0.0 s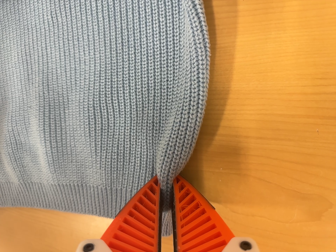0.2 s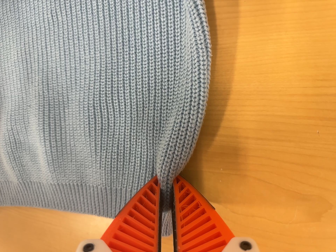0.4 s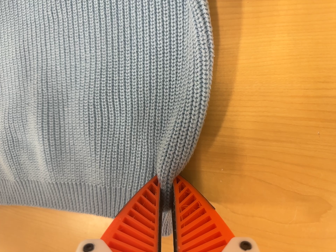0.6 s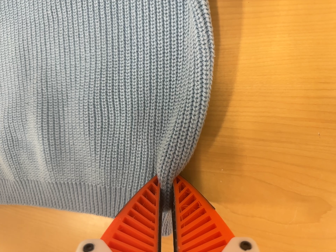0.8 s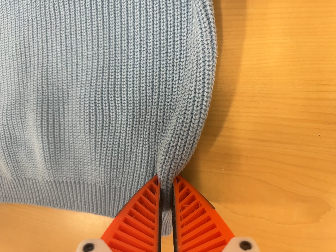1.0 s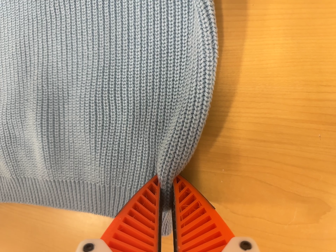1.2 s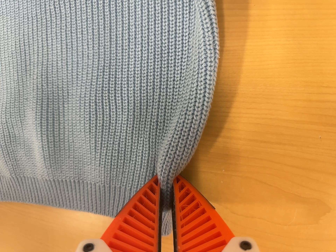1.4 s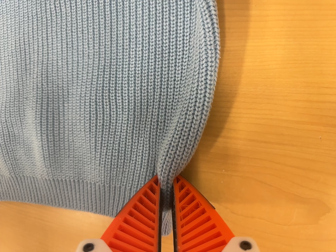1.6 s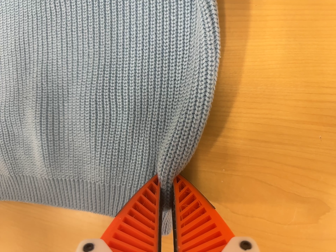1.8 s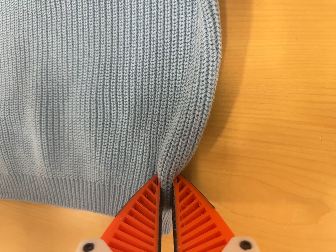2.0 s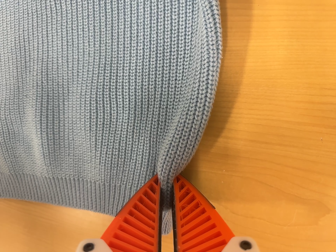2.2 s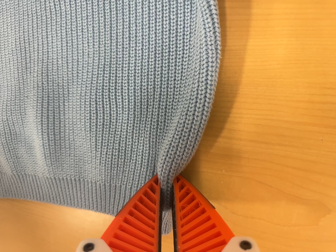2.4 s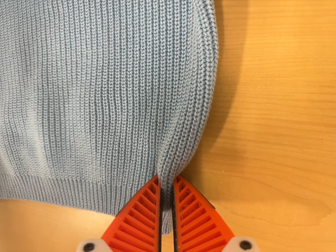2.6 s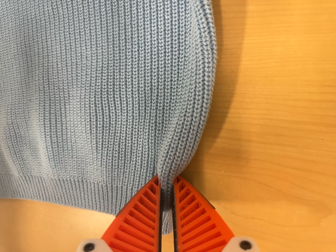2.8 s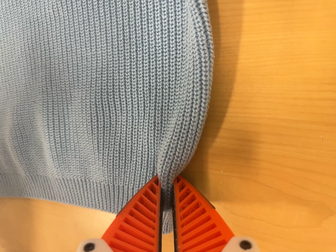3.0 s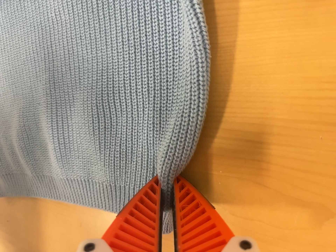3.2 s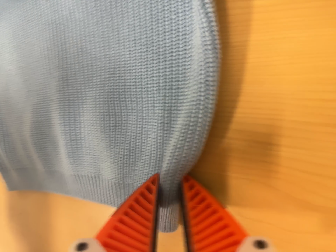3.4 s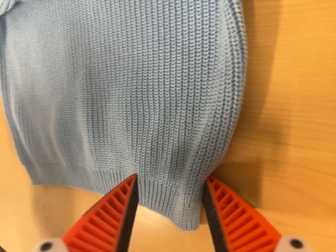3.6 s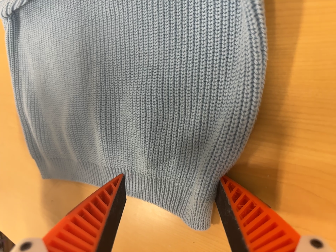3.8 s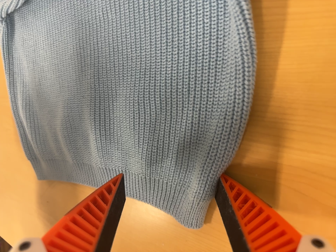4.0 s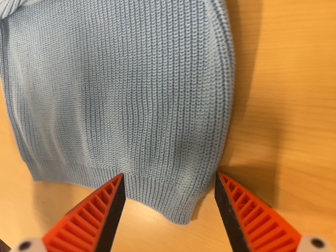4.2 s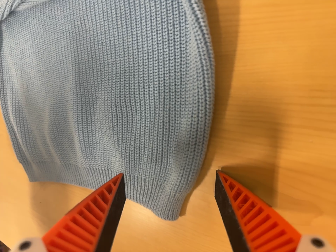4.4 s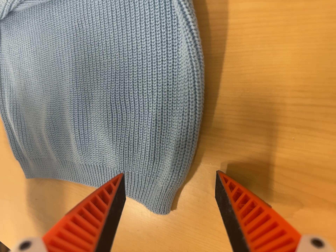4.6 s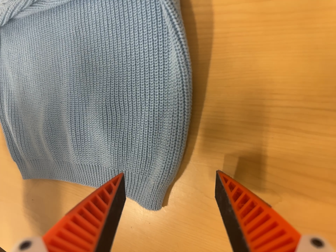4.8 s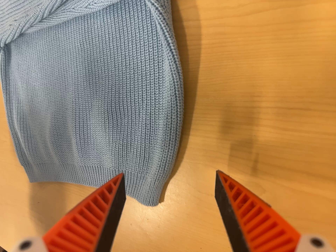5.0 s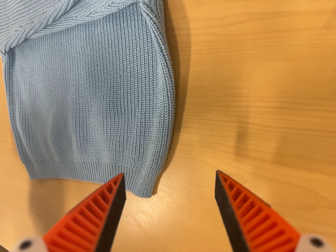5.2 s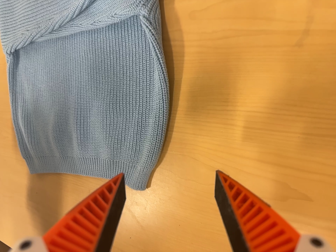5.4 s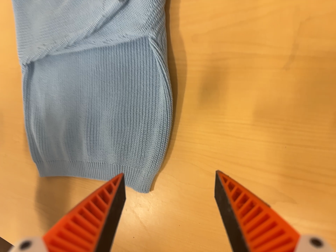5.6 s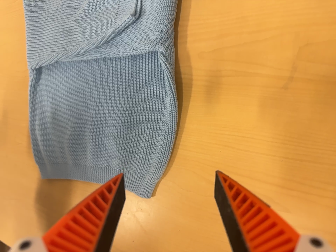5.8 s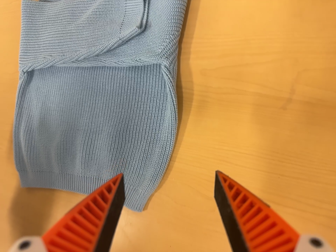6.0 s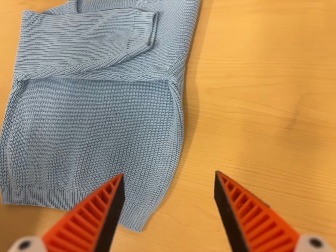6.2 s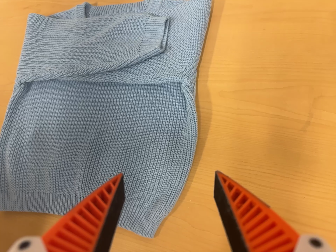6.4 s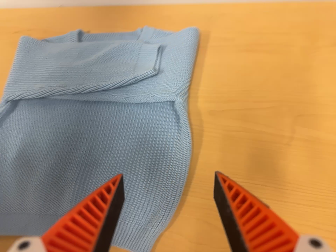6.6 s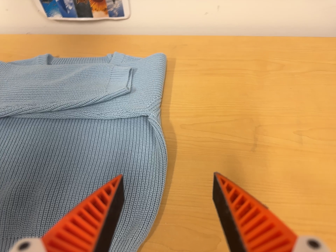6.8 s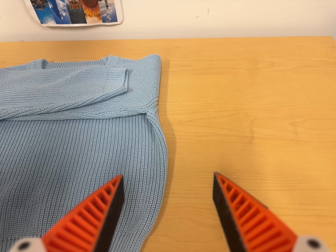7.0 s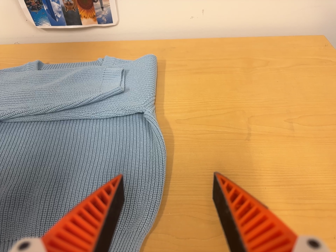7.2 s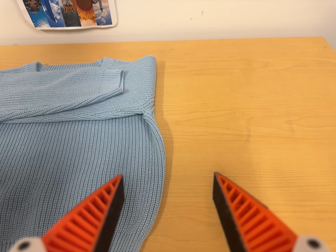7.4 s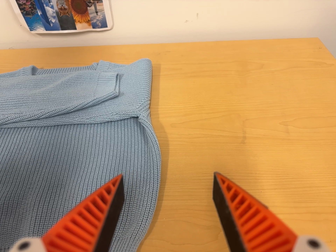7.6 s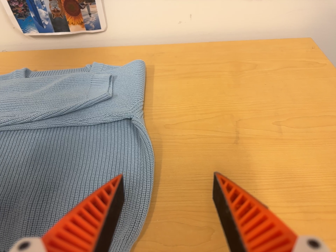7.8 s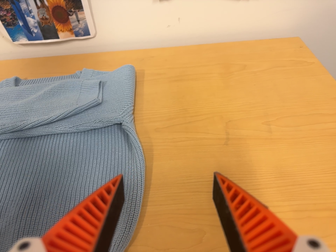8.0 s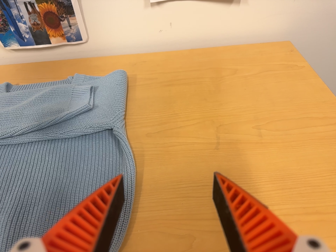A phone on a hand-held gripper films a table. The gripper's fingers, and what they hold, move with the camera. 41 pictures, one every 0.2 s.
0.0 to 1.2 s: The camera shifts only a little, or ends up much as it began.
1.2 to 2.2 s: The camera keeps its place and its aim.
2.2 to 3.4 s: The camera pans to its left by about 15 degrees.
3.4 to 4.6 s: The camera travels backward, about 5 cm, so what stands in front gets smaller.
4.6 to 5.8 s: The camera travels backward, about 16 cm, so what stands in front gets smaller. Its aim tips toward the top of its view by about 10 degrees, and the scene shifts downward. It rolls about its line of sight by about 10 degrees, and the scene rotates clockwise.
5.8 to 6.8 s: The camera pans to its right by about 25 degrees. It travels to its left and toward the bottom of its view, about 22 cm. Its aim tips toward the top of its view by about 30 degrees.
6.8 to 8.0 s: The camera shifts only a little, or ends up much as it began.
The film runs backward here.
